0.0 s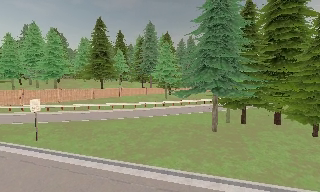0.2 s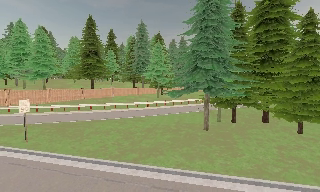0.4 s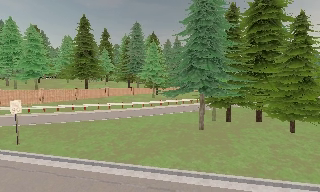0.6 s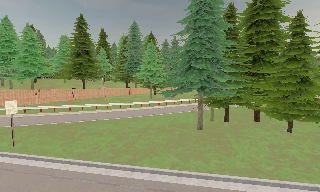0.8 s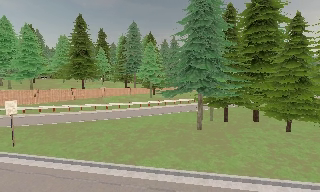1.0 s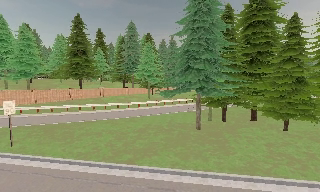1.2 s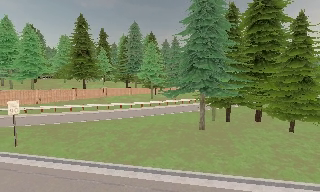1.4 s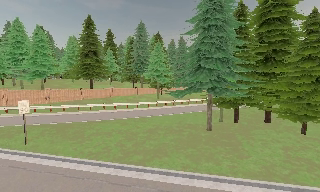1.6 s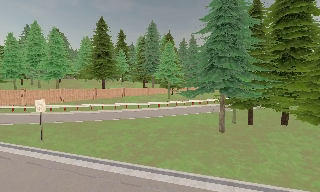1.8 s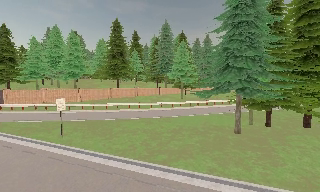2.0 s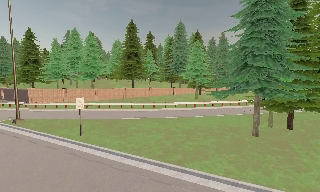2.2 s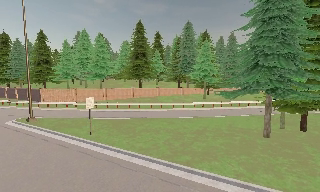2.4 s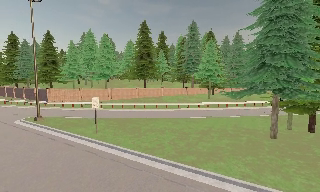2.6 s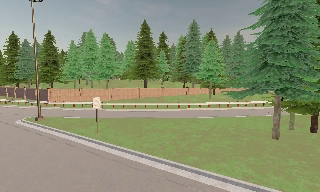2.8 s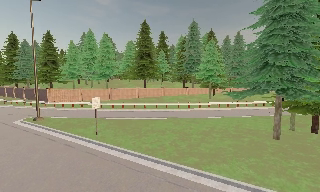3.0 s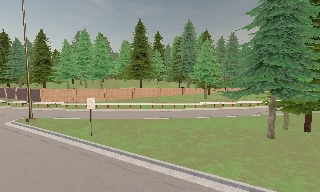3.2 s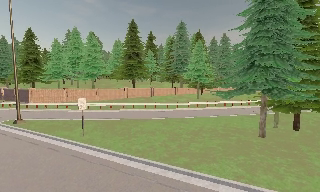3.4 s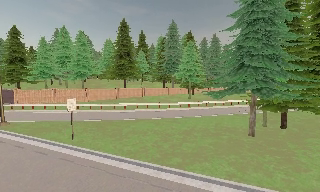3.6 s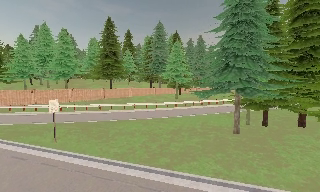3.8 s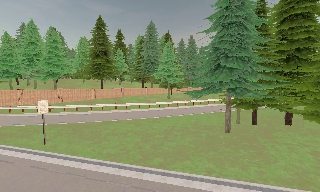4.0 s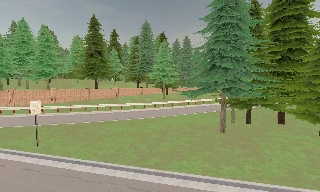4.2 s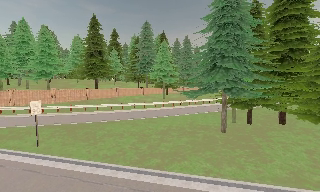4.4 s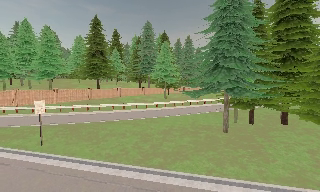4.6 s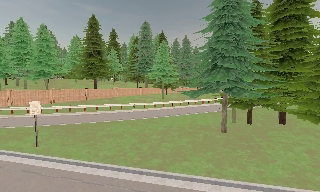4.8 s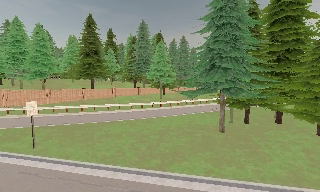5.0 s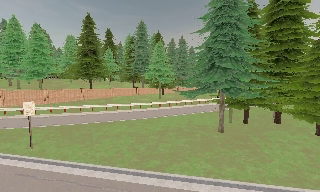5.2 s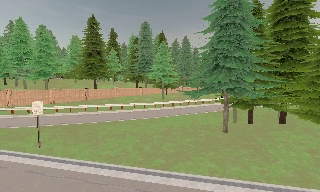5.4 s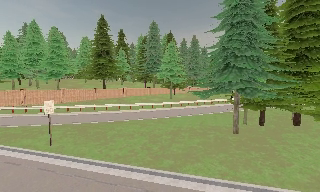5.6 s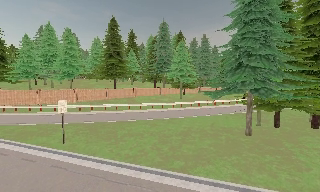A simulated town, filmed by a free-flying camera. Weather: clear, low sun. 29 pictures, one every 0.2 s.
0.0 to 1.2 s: The camera shifts only a little, or ends up much as it began.
1.2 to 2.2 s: The camera swings to its left by about 20 degrees, and the scene slides to the right.
2.2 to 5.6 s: The camera travels to its left and forward, about 1 m.
The film runs forward here.
